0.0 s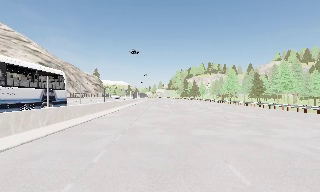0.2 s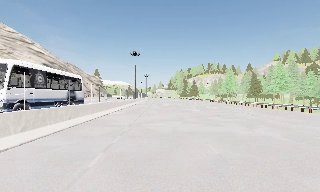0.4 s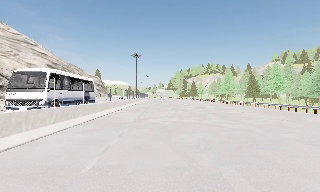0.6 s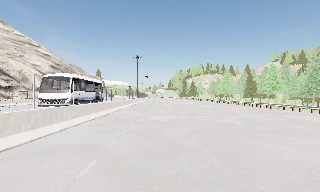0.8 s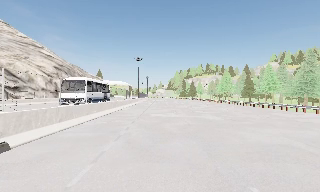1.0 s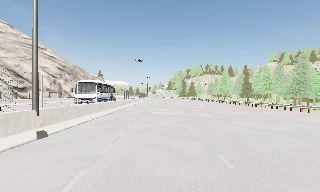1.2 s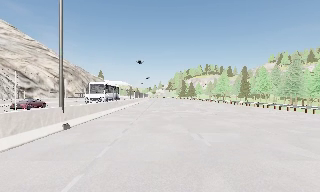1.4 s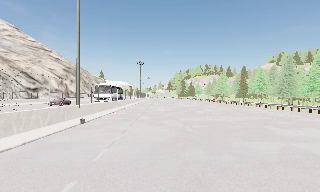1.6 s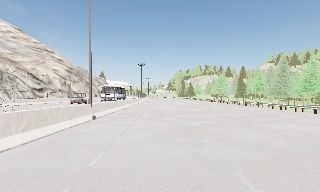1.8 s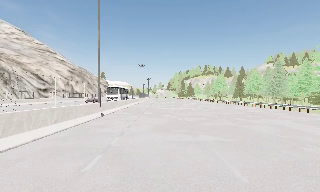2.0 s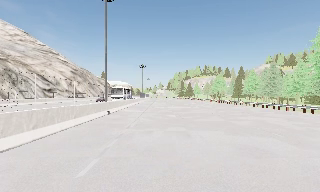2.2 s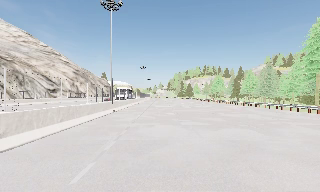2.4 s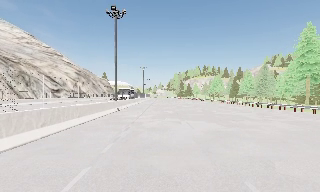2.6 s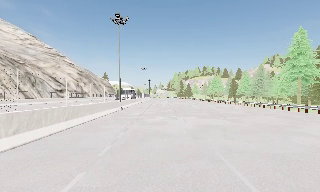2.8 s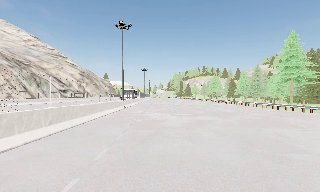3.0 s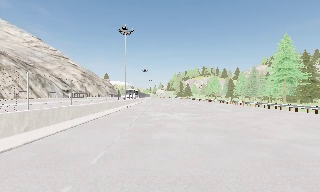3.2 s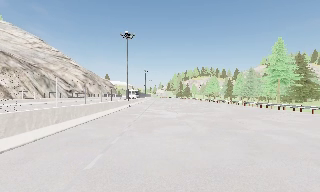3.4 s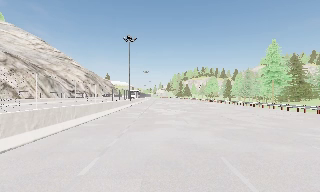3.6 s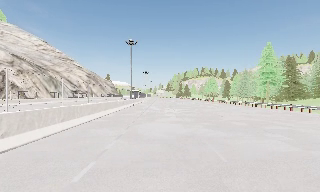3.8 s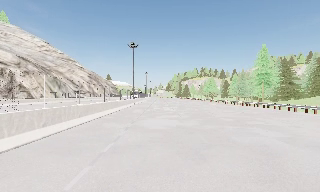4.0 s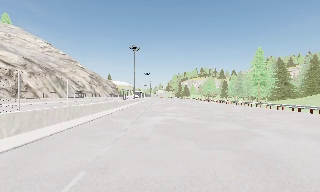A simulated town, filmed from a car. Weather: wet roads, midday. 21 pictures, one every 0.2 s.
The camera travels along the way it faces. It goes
backward.
0.0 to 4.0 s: The camera travels backward, about 35 m, so what stands in front gets smaller.
The film runs backward here.
